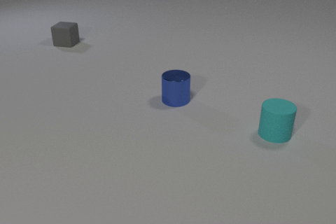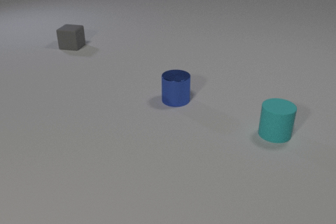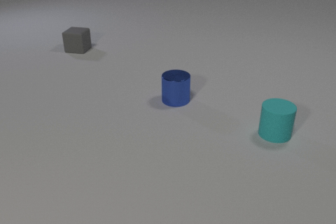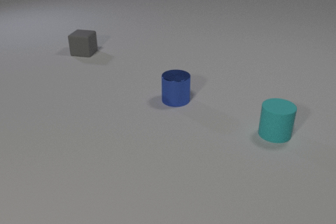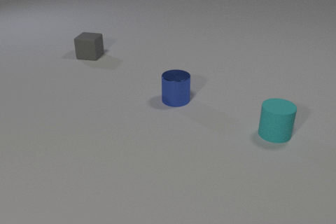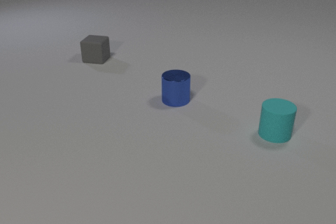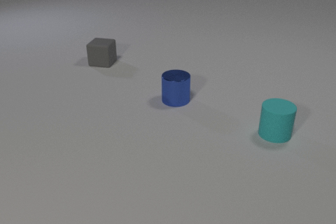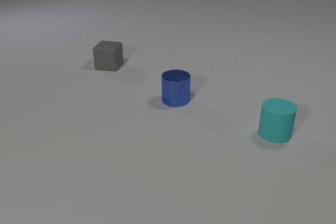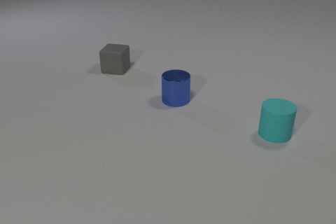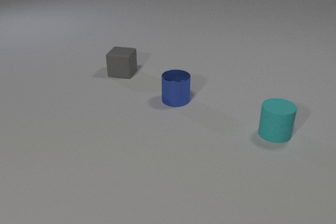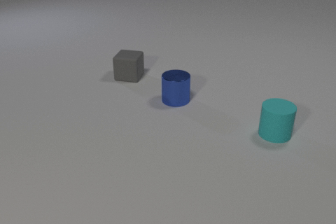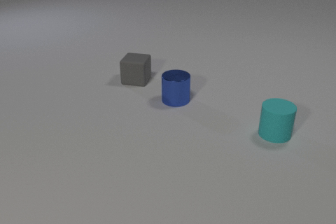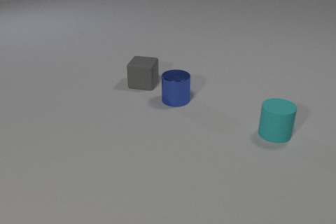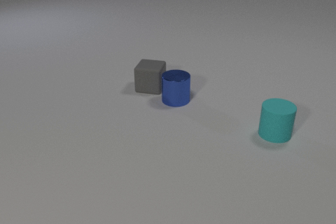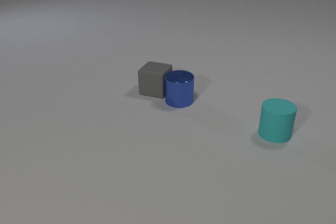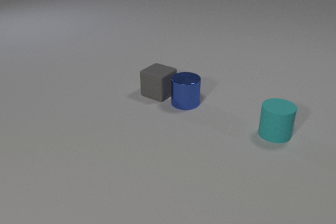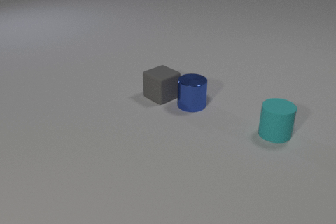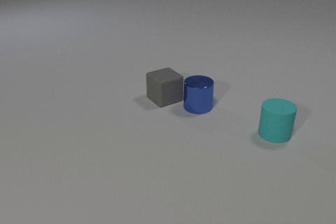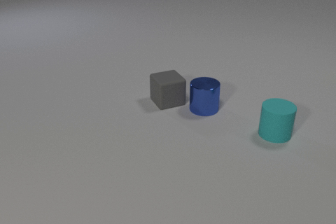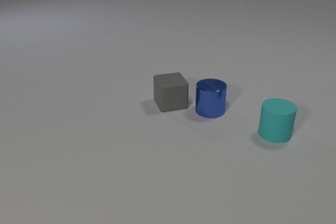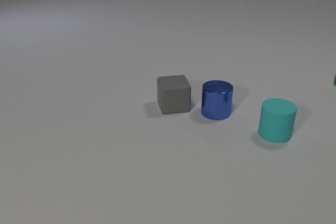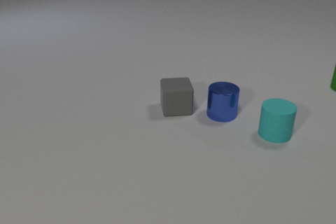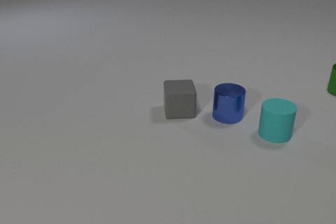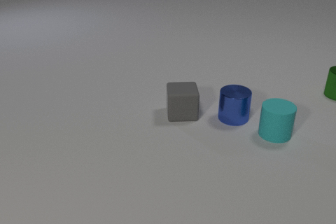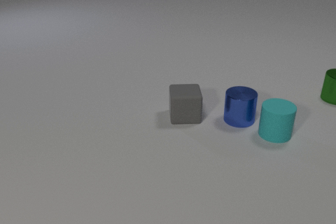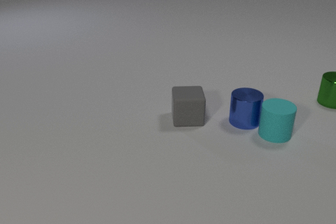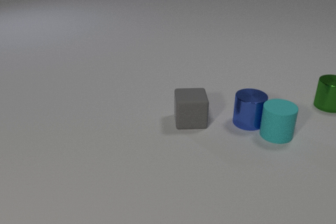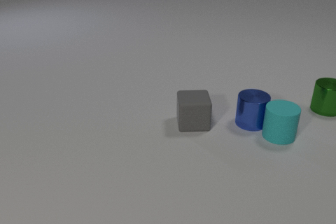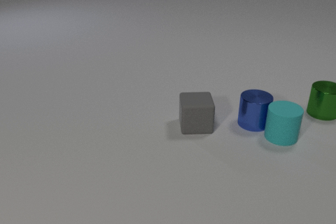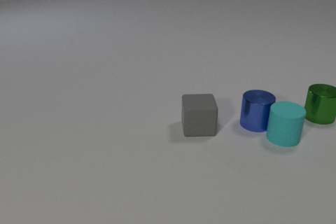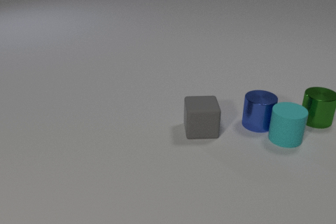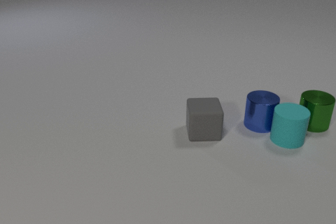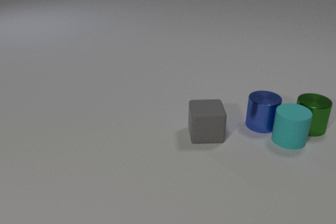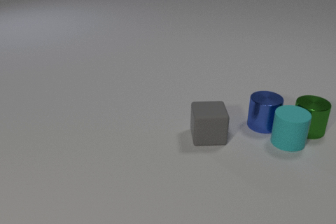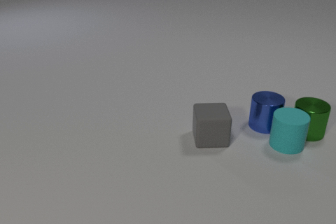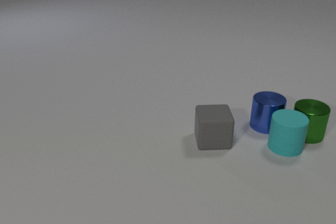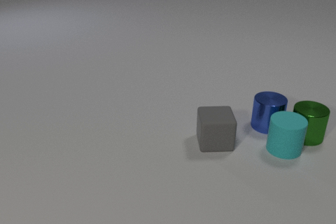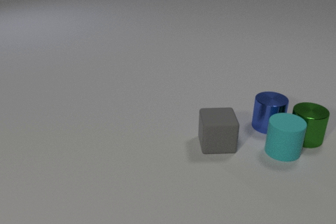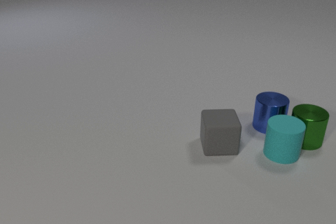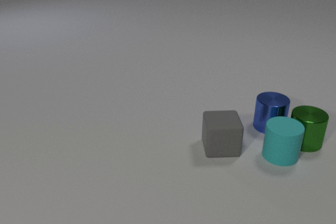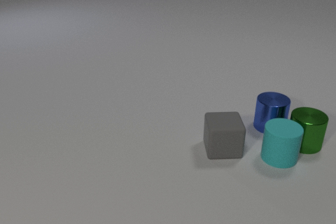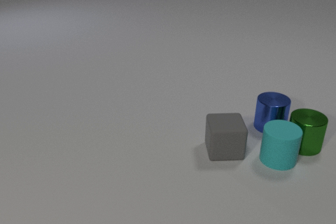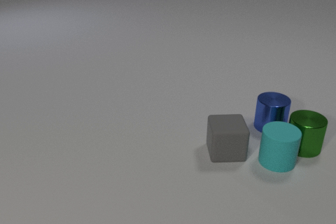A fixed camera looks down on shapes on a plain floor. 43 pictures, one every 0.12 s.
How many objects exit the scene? 0.
How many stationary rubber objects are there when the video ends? 0.
What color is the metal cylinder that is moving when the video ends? green.
0.00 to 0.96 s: The gray rubber cube slides toward the camera and to the right.
0.96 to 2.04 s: The gray rubber cube slides toward the camera and to the right, spins clockwise seen from above by about 45 degrees, its near face sliding to the left. The blue metal cylinder slides to the right and toward the camera. The gray rubber cube and the blue metal cylinder collide.
2.04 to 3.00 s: The gray rubber cube slides toward the camera and to the right, spins so that its near face slides to the left, clockwise seen from above. The blue metal cylinder slides to the right and toward the camera. The green metal cylinder comes in at the right edge, slides toward the camera.
3.00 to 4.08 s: The gray rubber cube slides toward the camera and to the right. The blue metal cylinder slides to the right. The cyan rubber cylinder slides toward the camera and to the right. The green metal cylinder slides toward the camera. The blue metal cylinder and the cyan rubber cylinder collide. The cyan rubber cylinder and the green metal cylinder collide.
4.08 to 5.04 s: The gray rubber cube slides toward the camera and to the right. The cyan rubber cylinder slides toward the camera. The green metal cylinder slides toward the camera.
